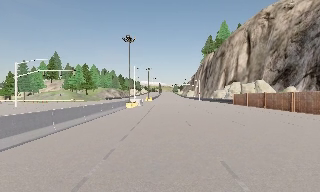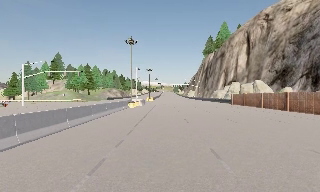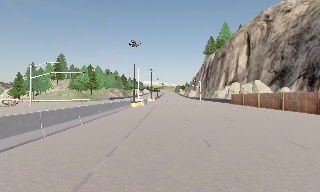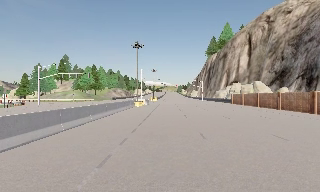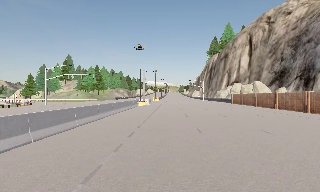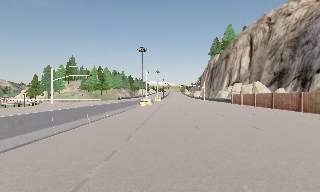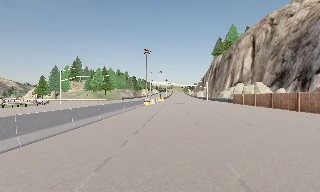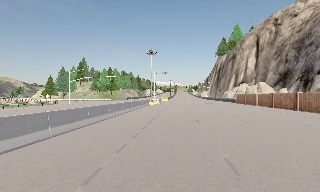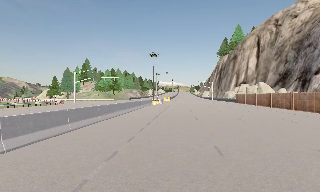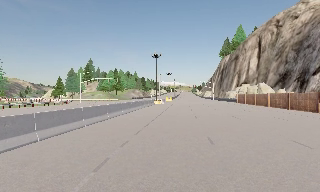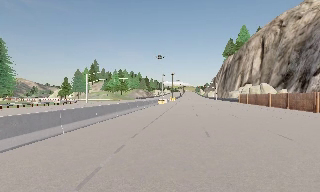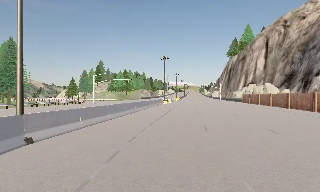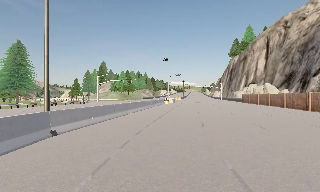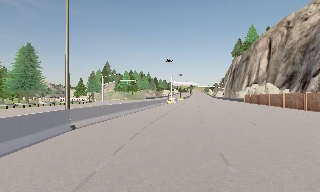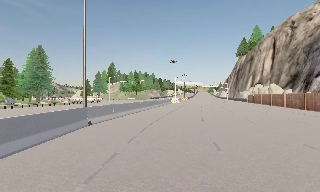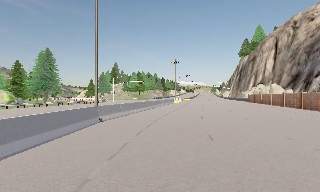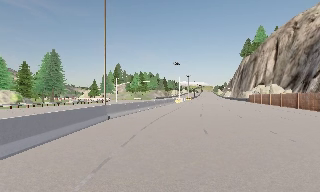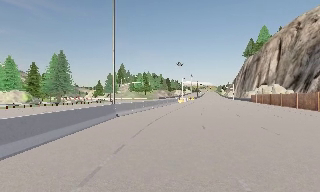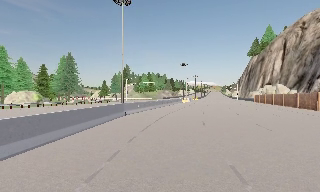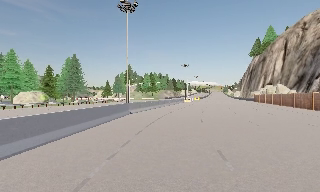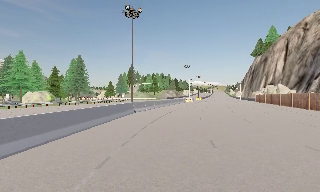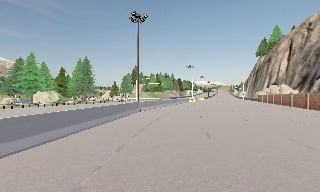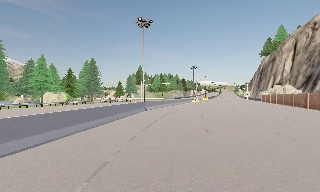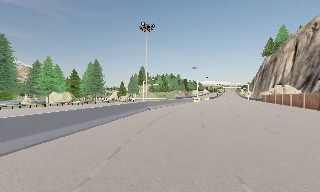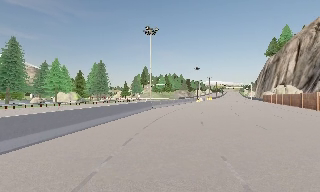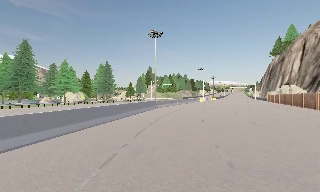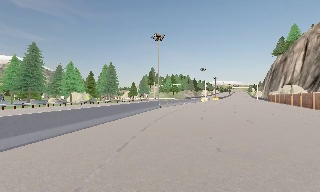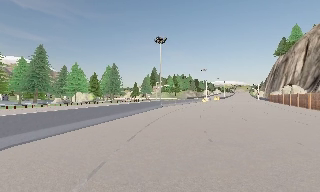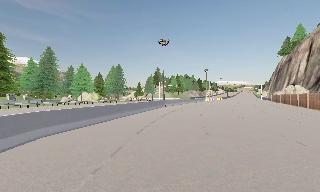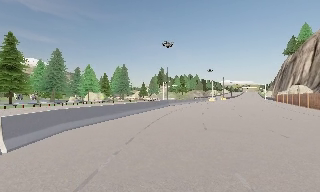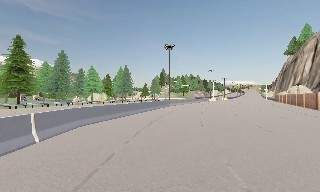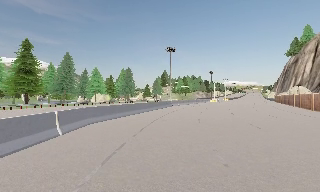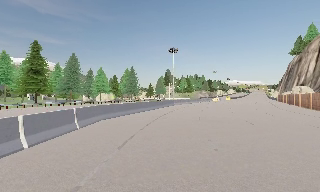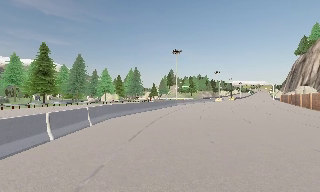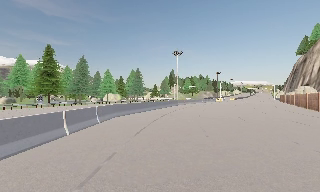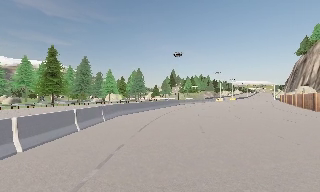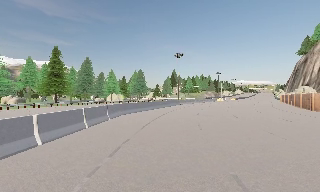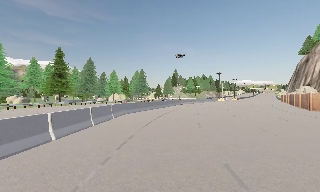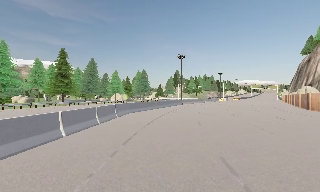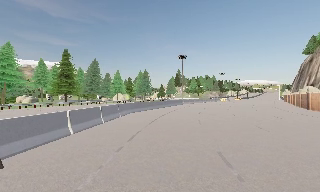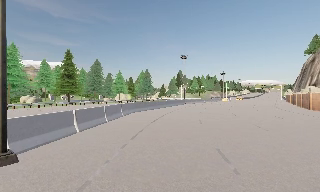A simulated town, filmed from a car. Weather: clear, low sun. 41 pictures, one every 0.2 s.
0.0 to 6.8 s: The scene slides to the right, as the camera pans about 30 degrees to its left. It travels backward, about 40 m.
6.8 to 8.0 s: The camera travels backward, about 3.5 m, so what stands in front gets smaller. It loses speed.
The film runs backward here.
